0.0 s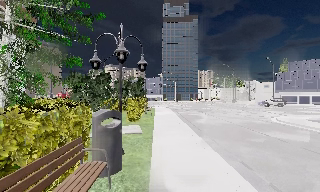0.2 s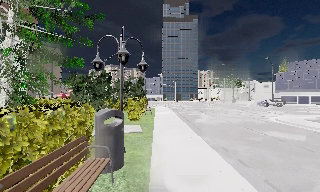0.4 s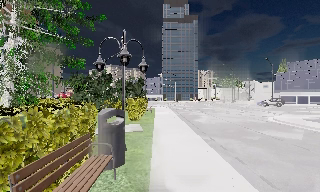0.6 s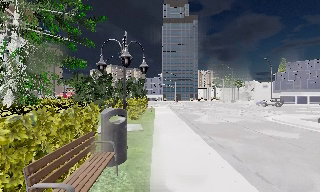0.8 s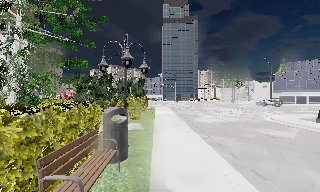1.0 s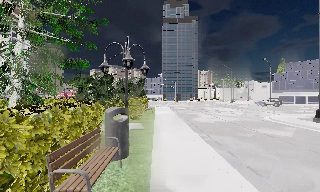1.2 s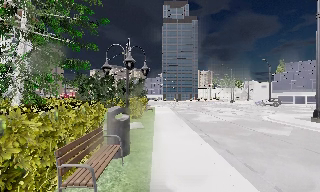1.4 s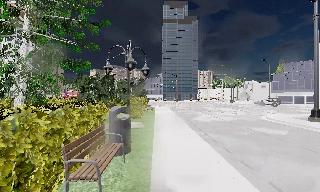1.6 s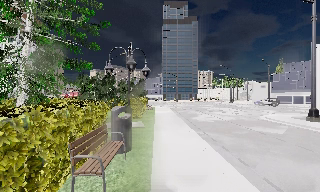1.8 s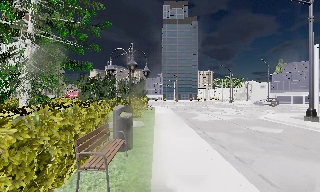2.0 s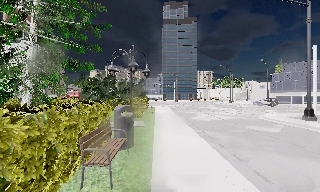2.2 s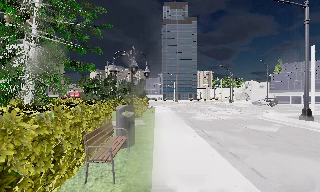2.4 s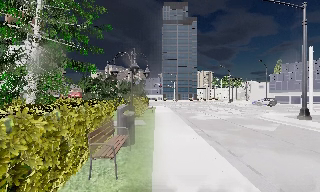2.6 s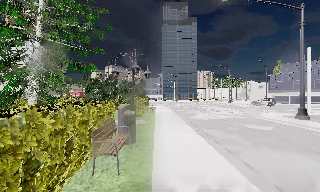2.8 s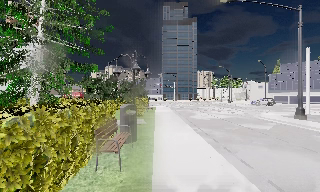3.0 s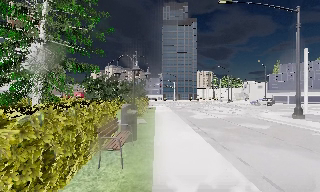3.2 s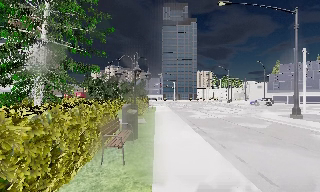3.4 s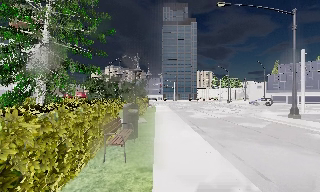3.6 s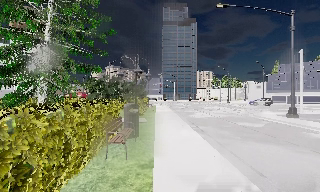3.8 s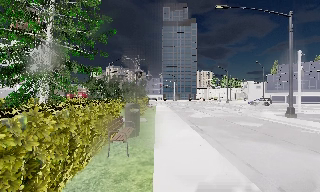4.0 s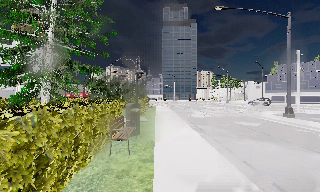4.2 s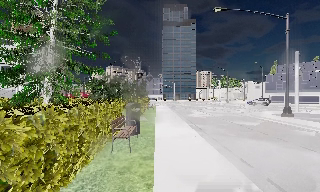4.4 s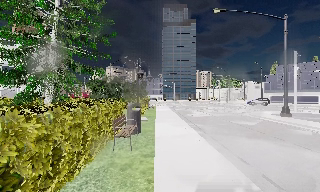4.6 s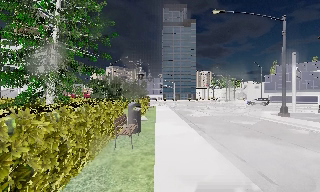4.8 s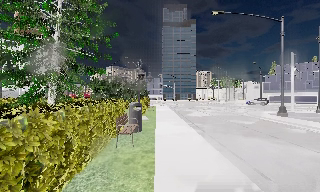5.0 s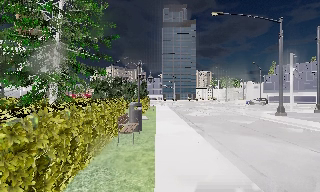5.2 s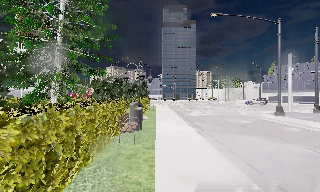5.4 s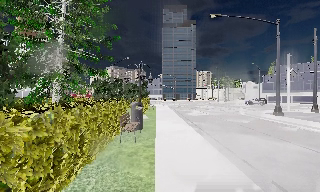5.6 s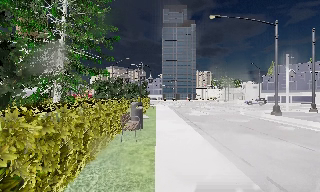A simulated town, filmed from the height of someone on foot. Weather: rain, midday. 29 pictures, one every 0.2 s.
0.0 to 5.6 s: The camera travels backward, about 6 m, so what stands in front gets smaller.
The film runs backward here.
